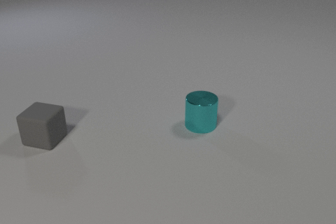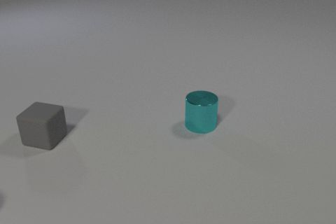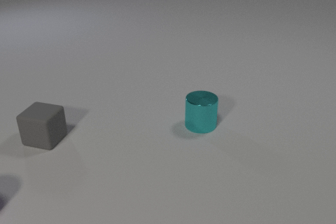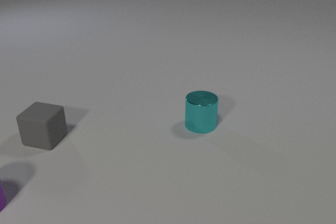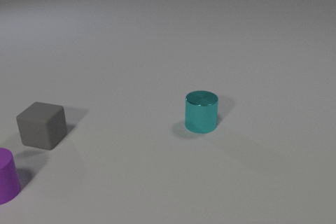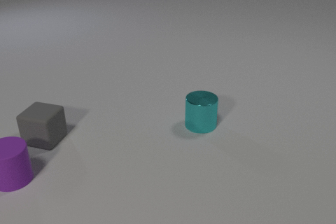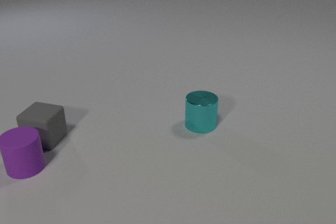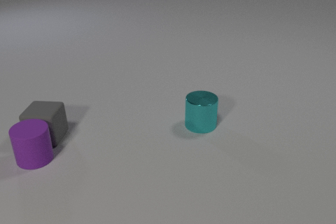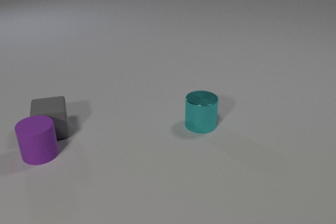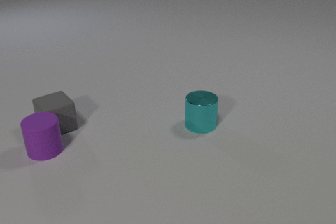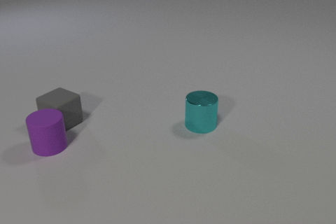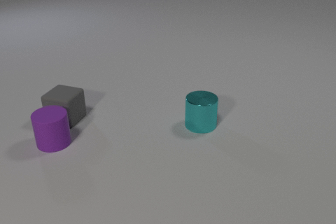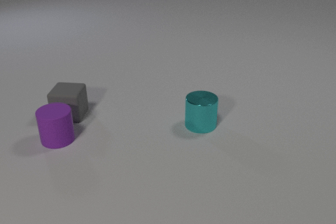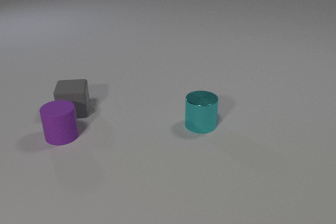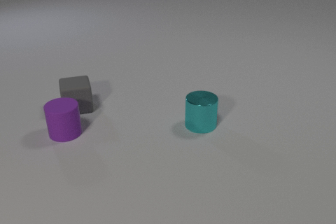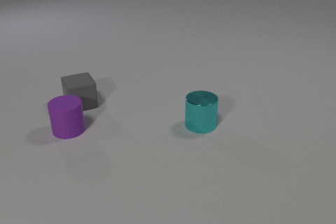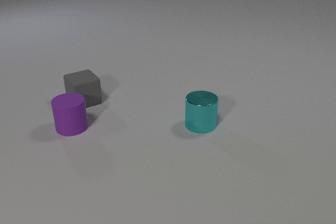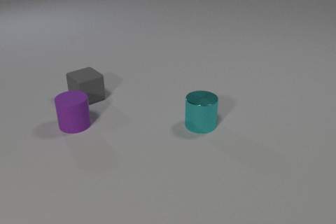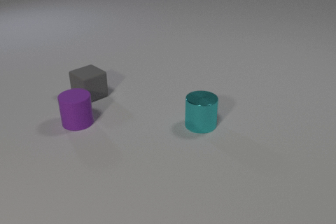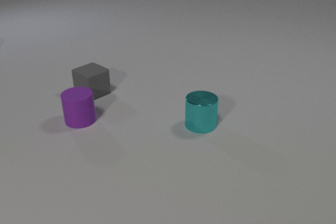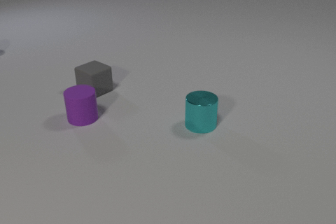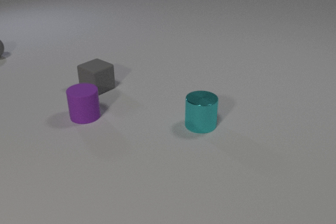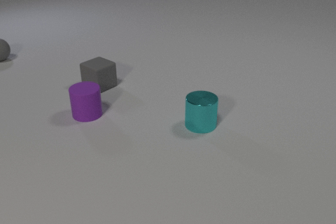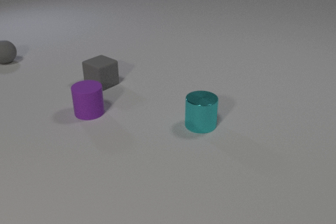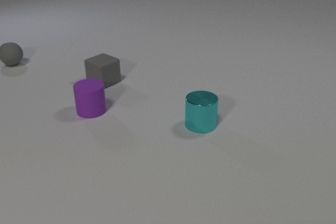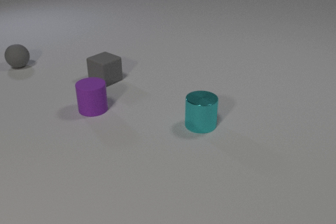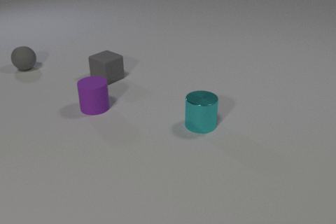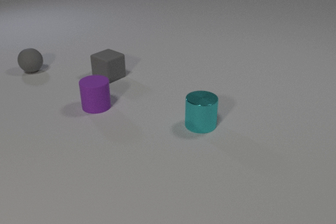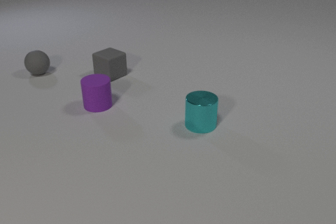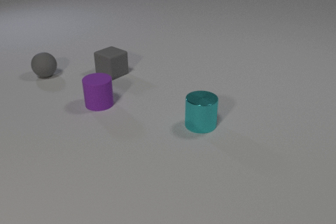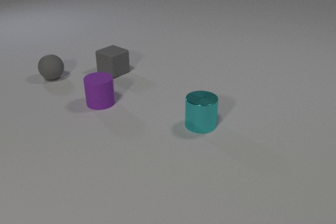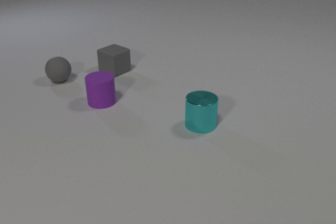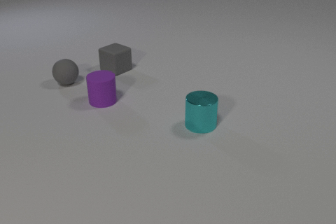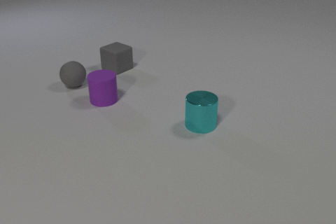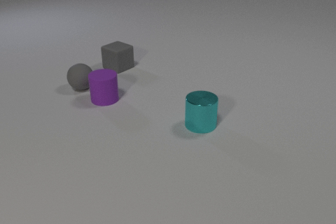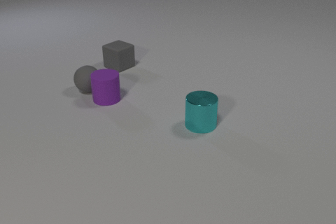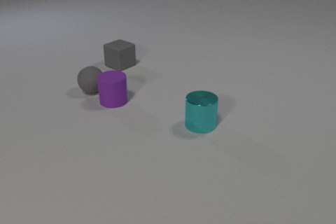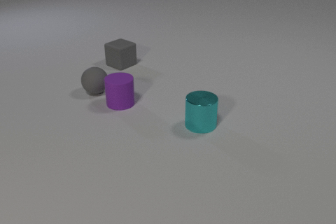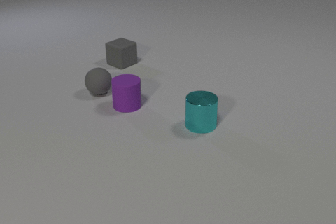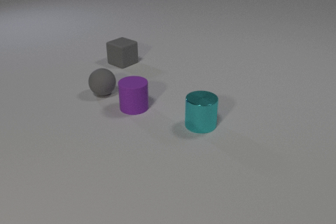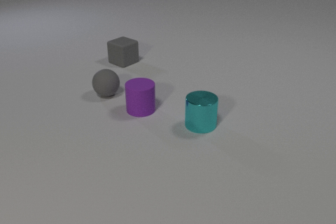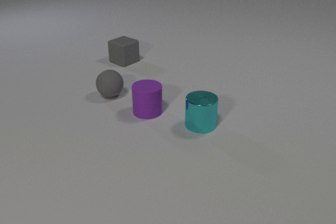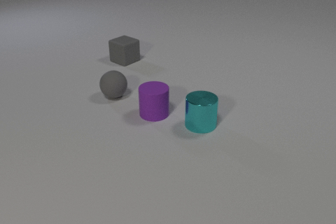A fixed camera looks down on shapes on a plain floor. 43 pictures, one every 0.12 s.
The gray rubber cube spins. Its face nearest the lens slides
to the right.
The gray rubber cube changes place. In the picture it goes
away from the camera.
0.00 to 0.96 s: The purple rubber cylinder comes in at the left edge, slides away from the camera and to the right. The gray rubber cube slides away from the camera and to the right, spins so that its near face slides to the right, counterclockwise seen from above. The purple rubber cylinder and the gray rubber cube collide.
0.96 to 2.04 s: The purple rubber cylinder slides away from the camera and to the right. The gray rubber cube slides away from the camera and to the right, spins counterclockwise seen from above by about 120 degrees, its near face sliding to the right.
2.04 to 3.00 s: The purple rubber cylinder slides away from the camera and to the right. The gray rubber cube slides away from the camera and to the right. The gray rubber sphere comes in at the left edge, rolls toward the camera and to the right.
3.00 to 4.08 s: The purple rubber cylinder slides away from the camera and to the right. The gray rubber cube slides away from the camera and to the right. The gray rubber sphere rolls toward the camera and to the right.
4.08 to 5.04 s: The purple rubber cylinder slides to the right and toward the camera. The gray rubber cube slides away from the camera. The gray rubber sphere rolls to the right and toward the camera. The purple rubber cylinder and the gray rubber sphere collide.
How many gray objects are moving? 2.
What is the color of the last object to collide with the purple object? gray.
What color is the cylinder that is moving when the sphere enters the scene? purple.
